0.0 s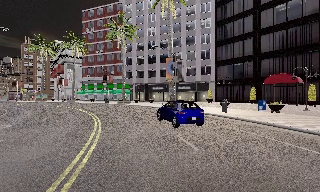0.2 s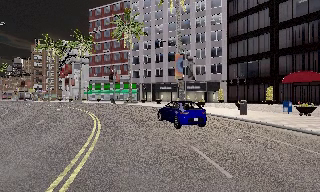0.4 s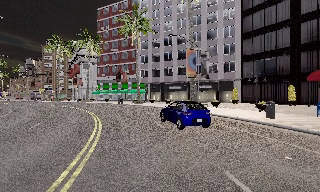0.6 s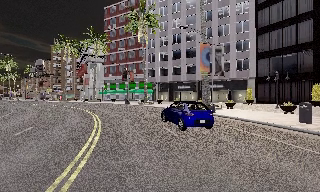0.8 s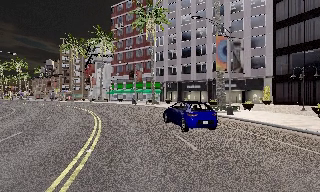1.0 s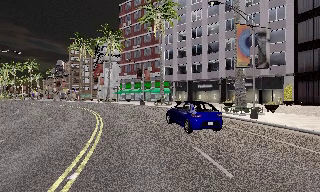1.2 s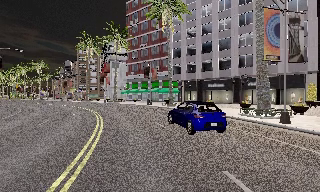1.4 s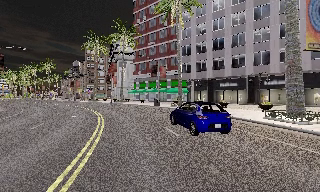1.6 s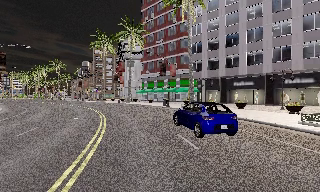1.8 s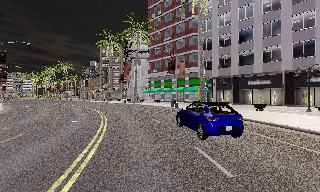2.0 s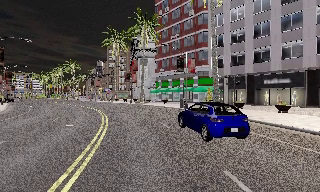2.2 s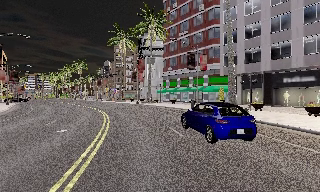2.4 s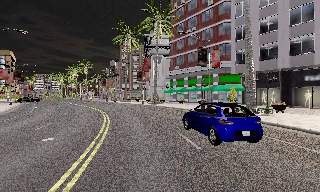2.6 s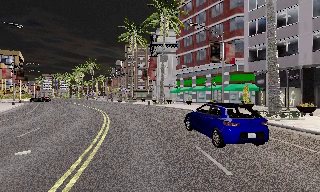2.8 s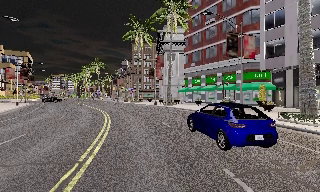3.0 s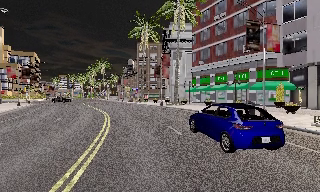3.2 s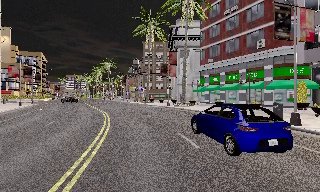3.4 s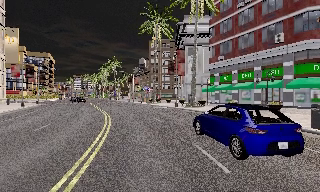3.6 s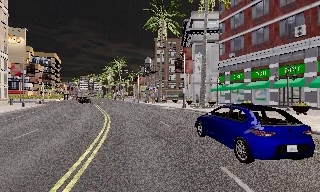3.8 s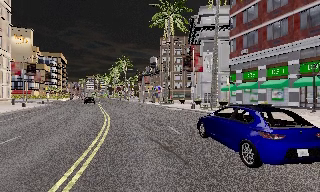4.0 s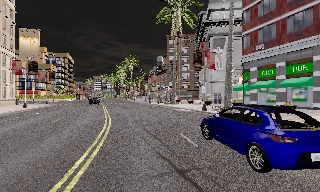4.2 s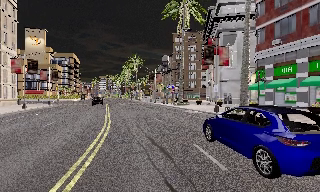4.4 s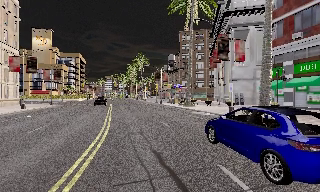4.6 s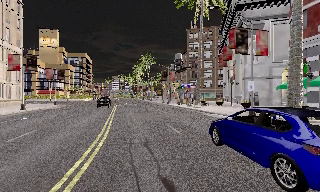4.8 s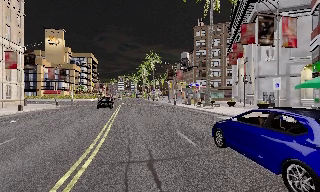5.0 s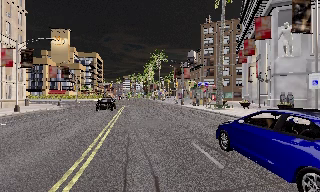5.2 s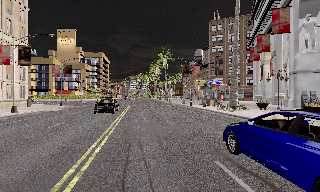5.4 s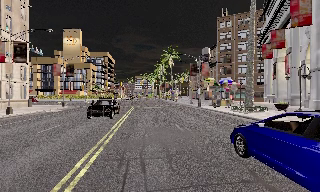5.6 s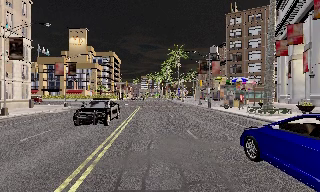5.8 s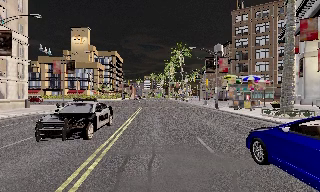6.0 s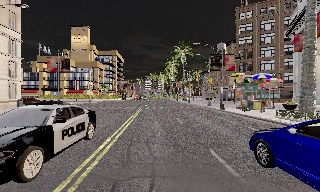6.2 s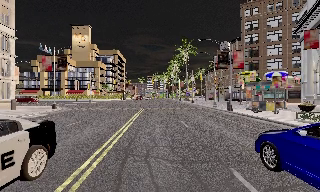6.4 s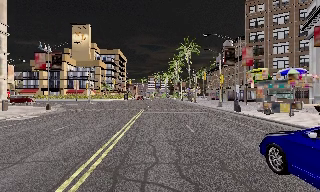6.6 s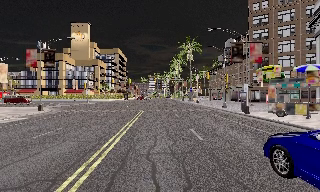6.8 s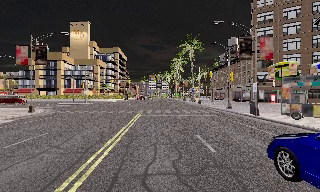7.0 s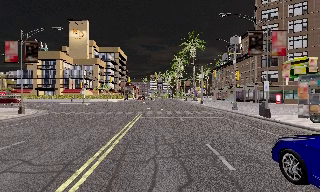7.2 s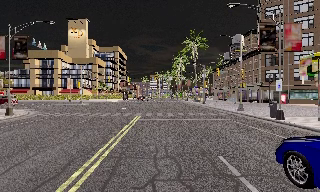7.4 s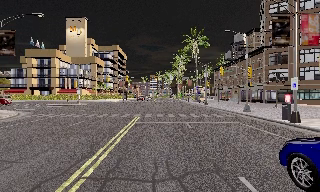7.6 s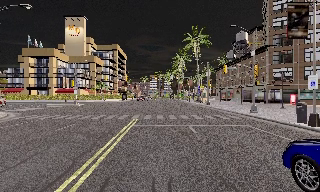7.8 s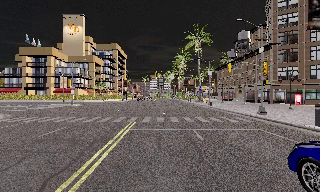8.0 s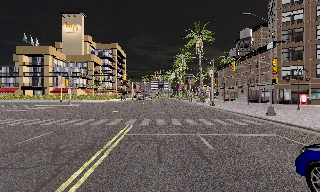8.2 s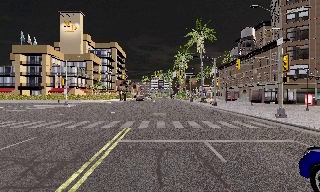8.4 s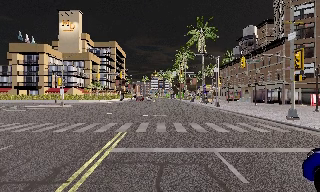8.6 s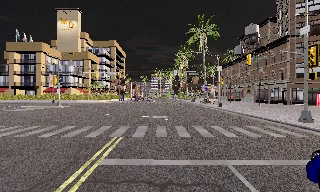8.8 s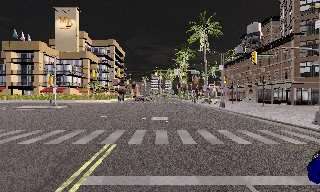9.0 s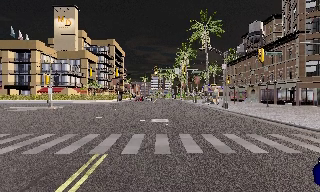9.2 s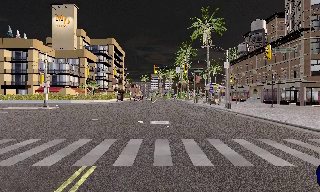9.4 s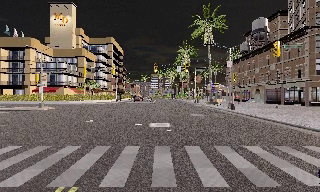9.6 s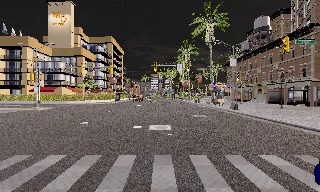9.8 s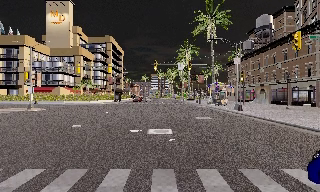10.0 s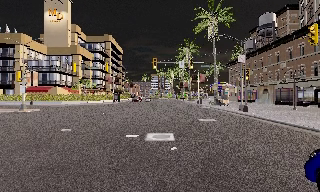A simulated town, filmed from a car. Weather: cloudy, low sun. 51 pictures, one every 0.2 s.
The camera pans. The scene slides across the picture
to the right.
The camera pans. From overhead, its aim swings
counterclockwise.
0.0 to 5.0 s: The camera swings to its left by about 60 degrees, and the scene slides to the right. It travels forward, about 45 m.
5.0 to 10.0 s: The camera pans to its left, which is counterclockwise from overhead, by about 10 degrees. It travels forward, about 30 m, so what stands in front looms larger. It loses speed.
The film runs forward here.
